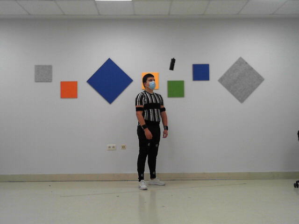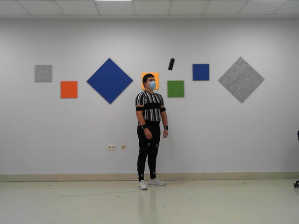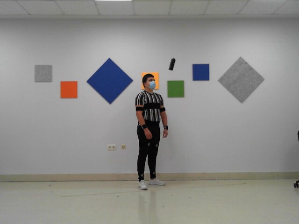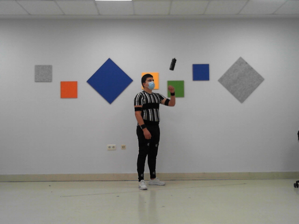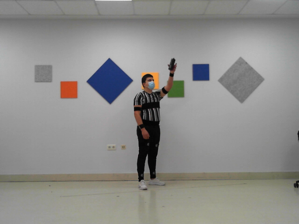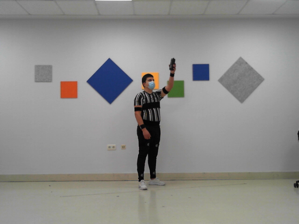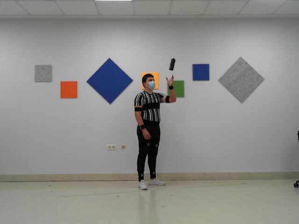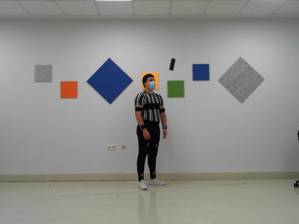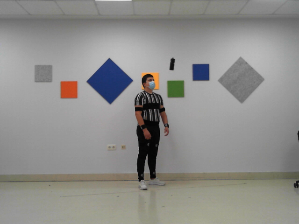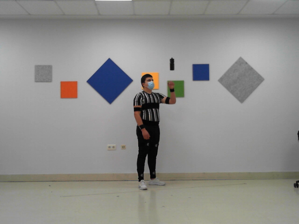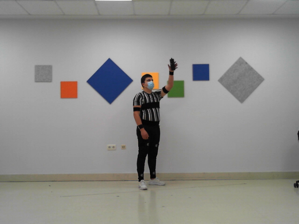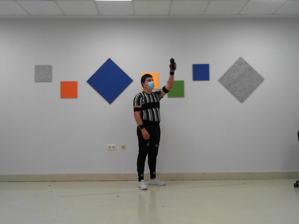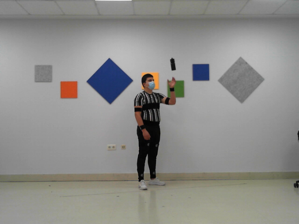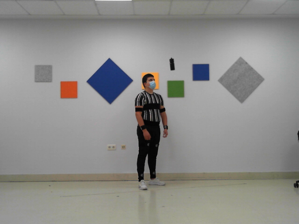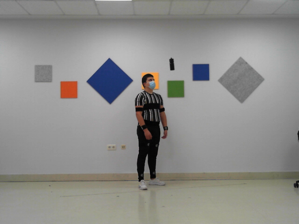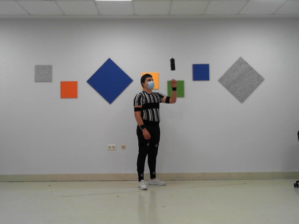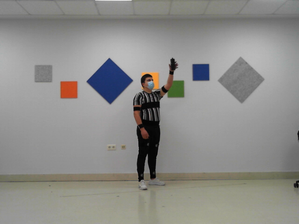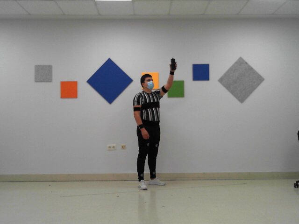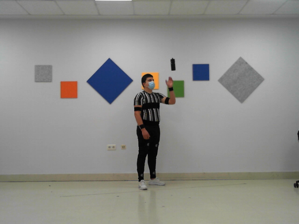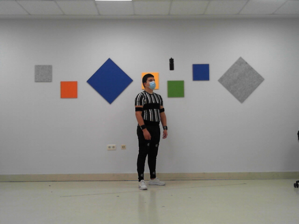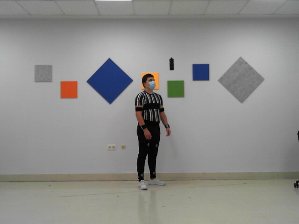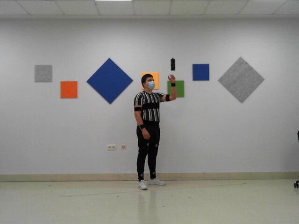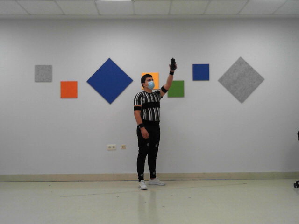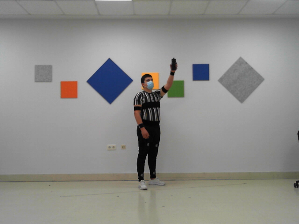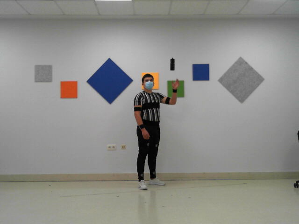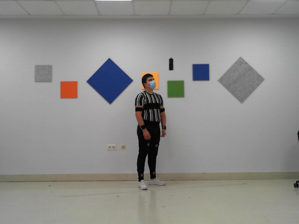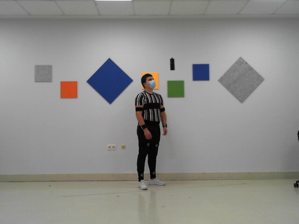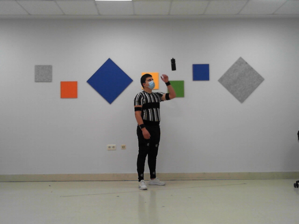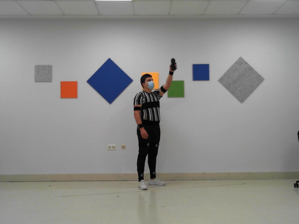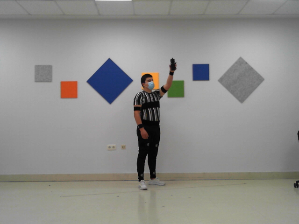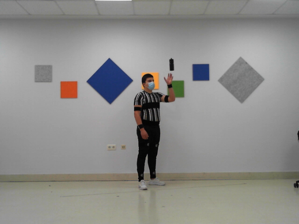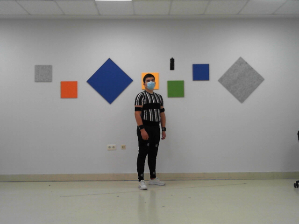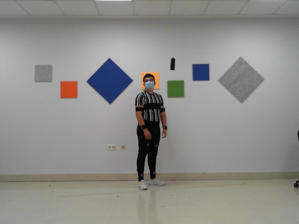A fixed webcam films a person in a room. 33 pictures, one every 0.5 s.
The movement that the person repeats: Reach up for a bottle in a high position, left hand.
